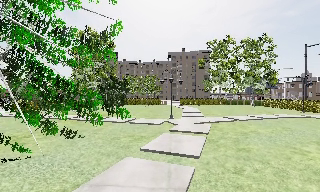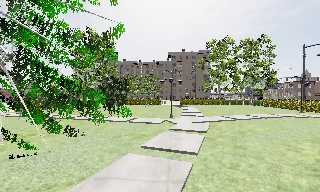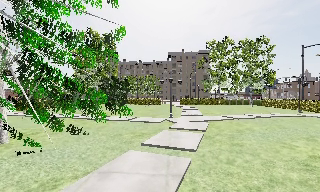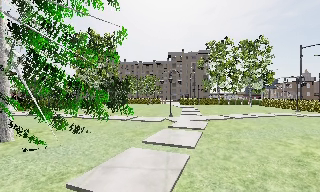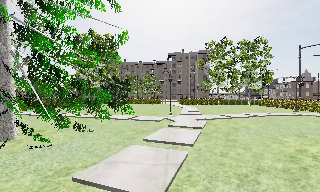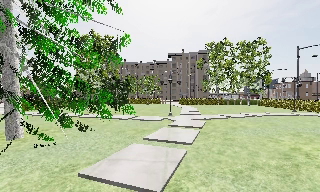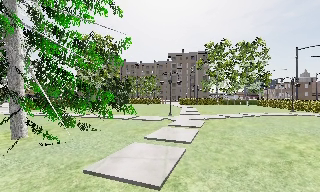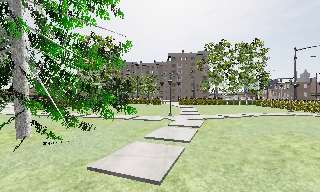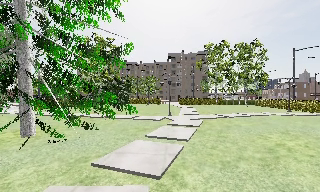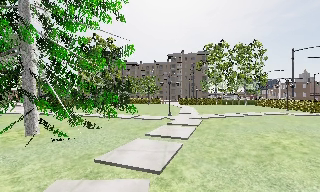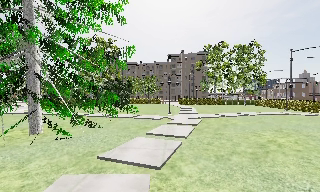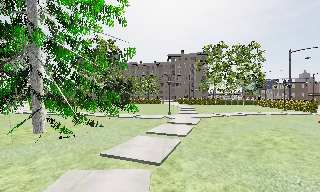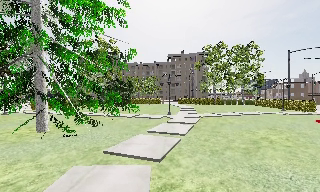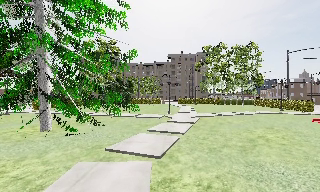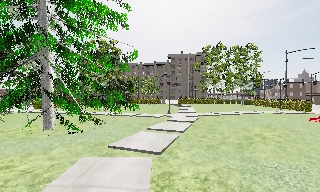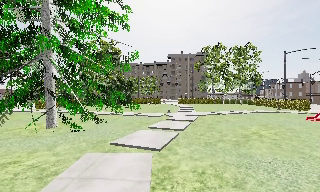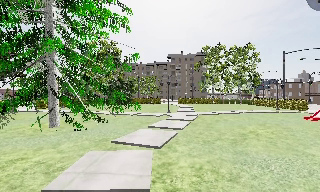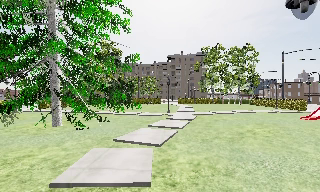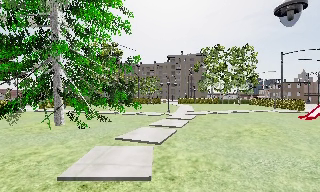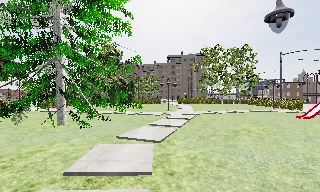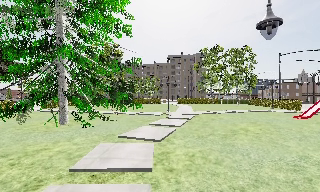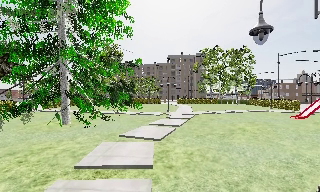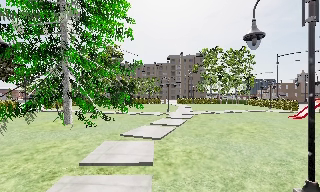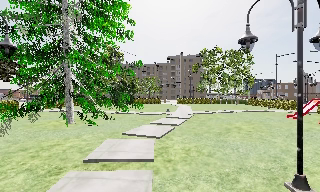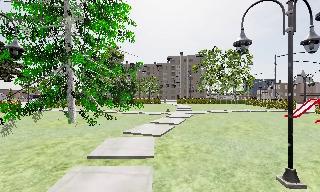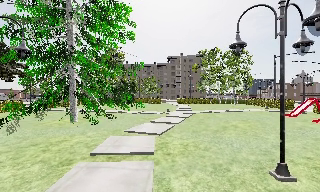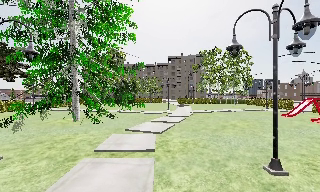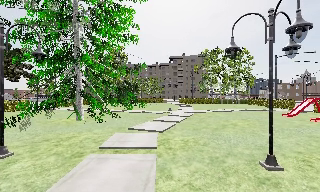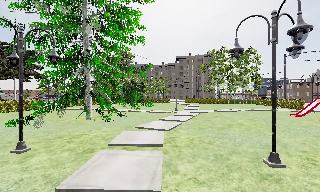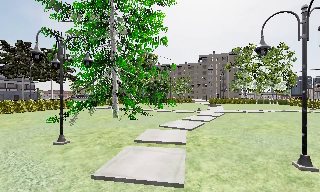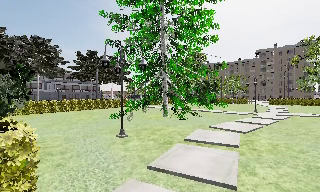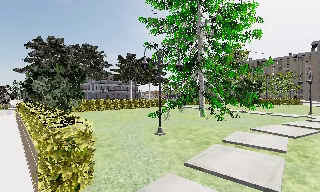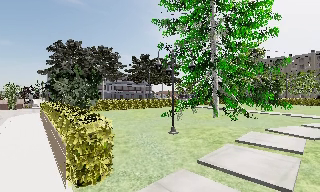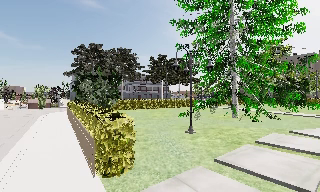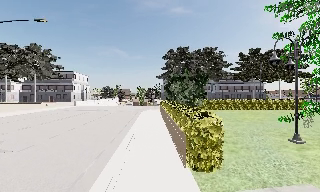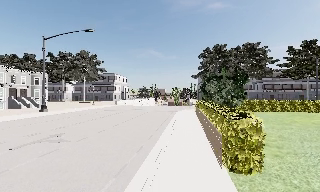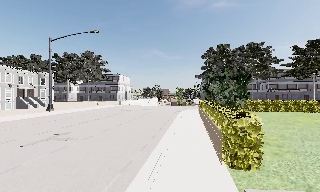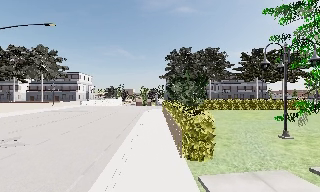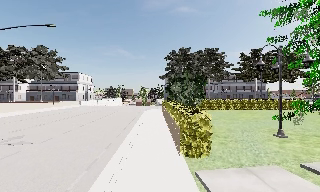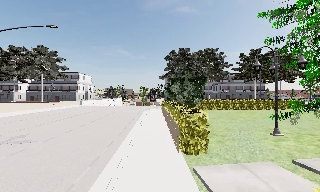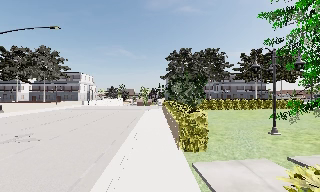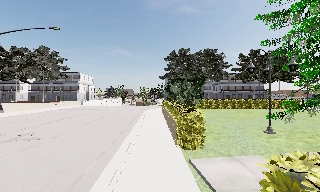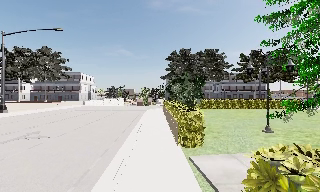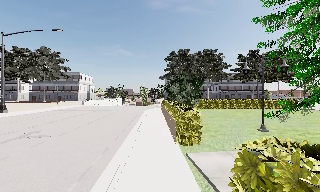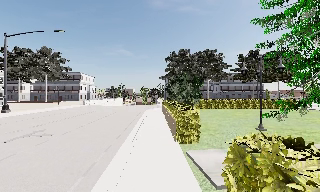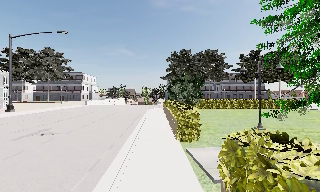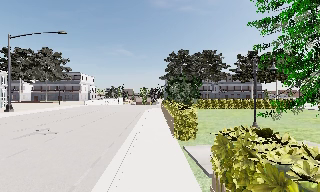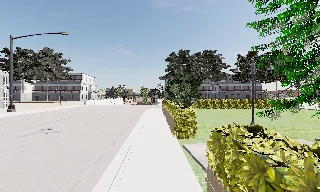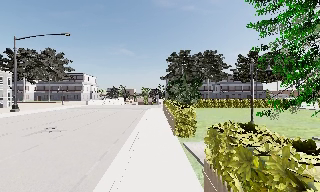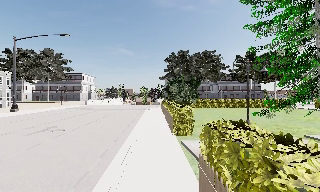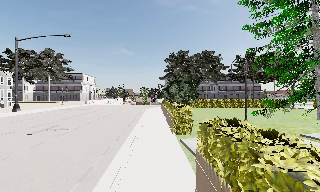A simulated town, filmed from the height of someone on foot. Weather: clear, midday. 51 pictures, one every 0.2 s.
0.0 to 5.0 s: The camera travels backward, about 7 m, so what stands in front gets smaller.
5.0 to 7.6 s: The camera pans to its left, which is counterclockwise from overhead, by about 85 degrees. It travels backward, about 3.5 m.
7.6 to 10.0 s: The camera travels backward, about 3.5 m, so what stands in front gets smaller.
The film runs backward here.
